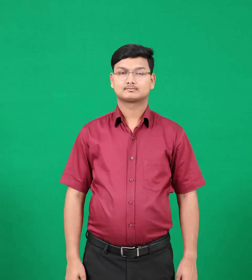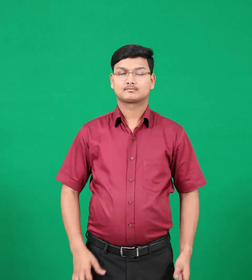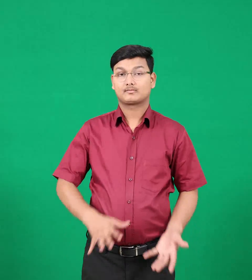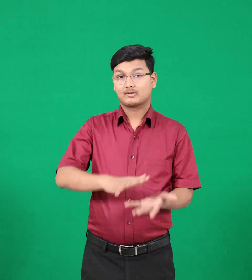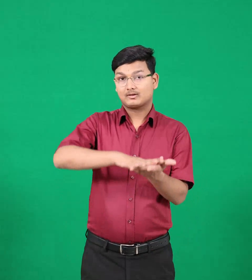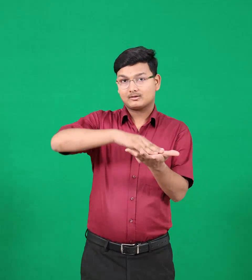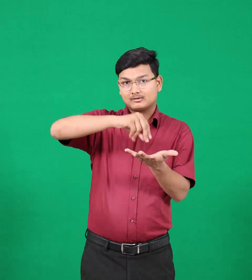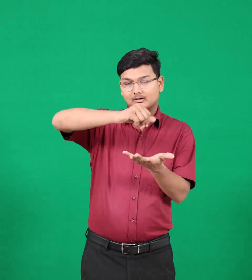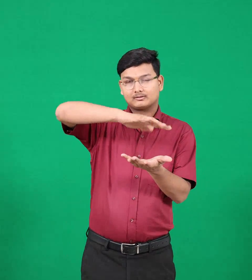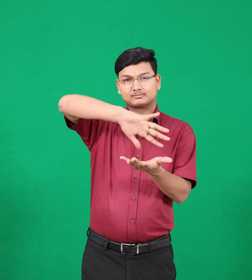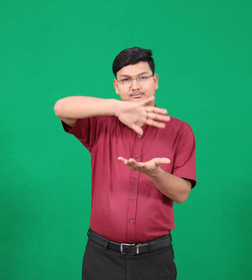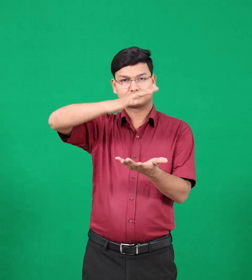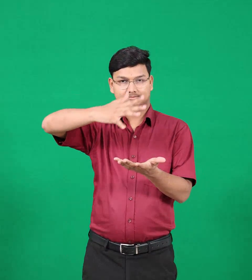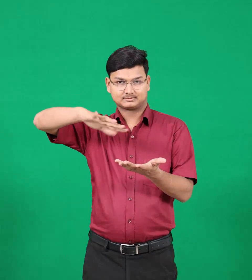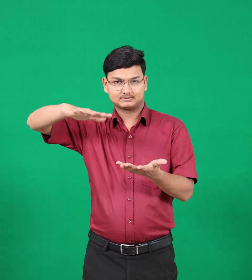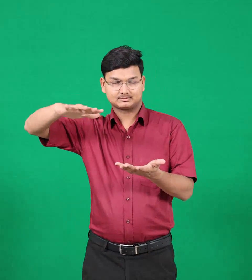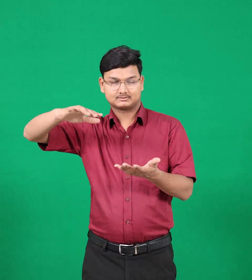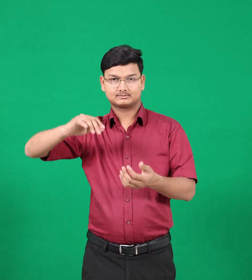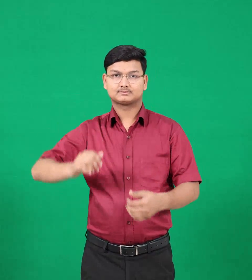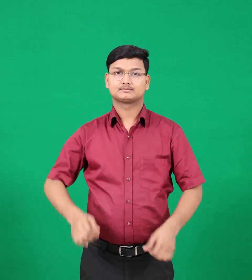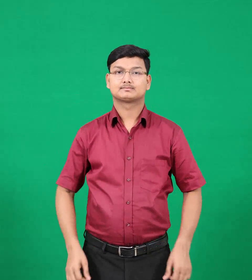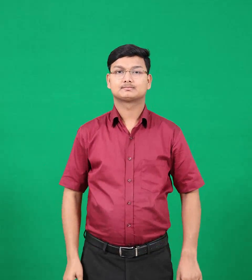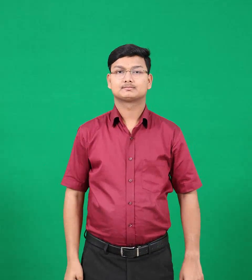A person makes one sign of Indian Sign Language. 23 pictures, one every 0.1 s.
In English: desert
